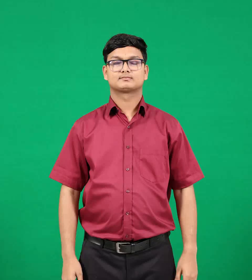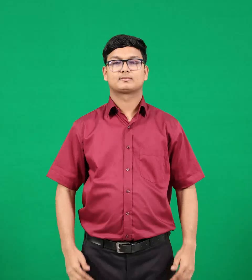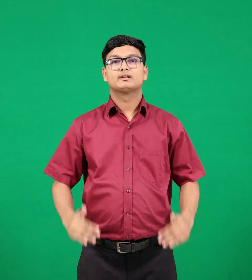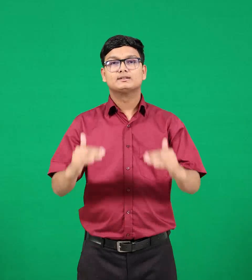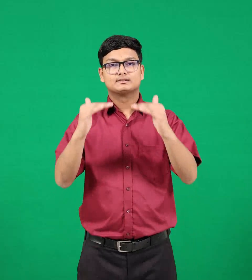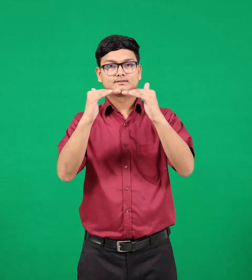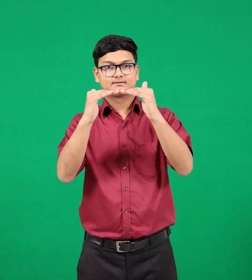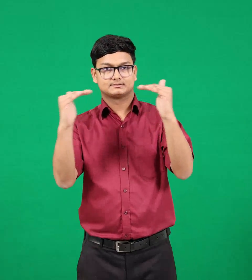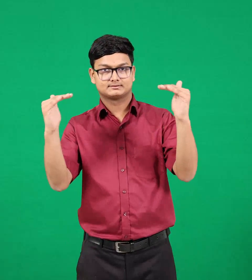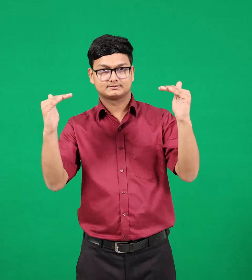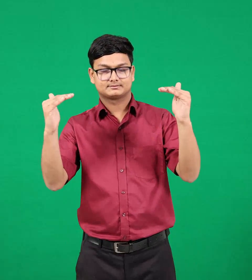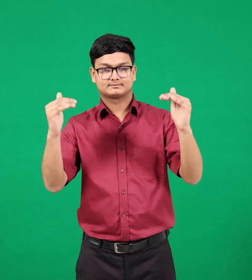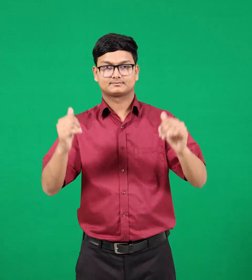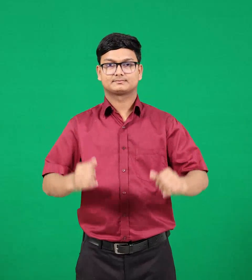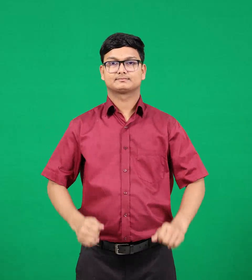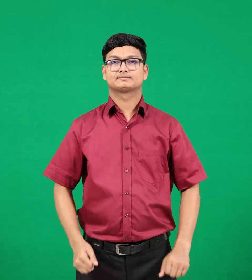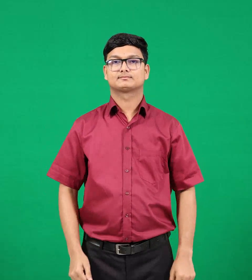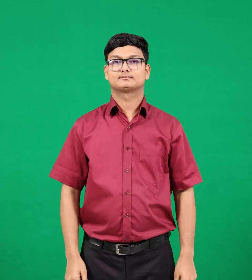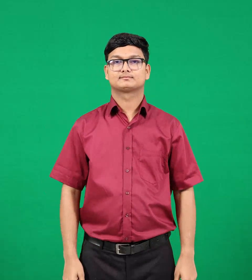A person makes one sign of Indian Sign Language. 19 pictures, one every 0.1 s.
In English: equal
